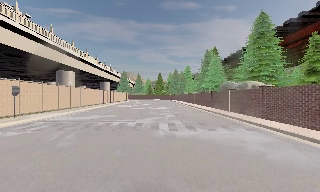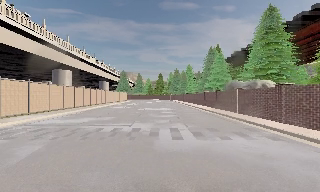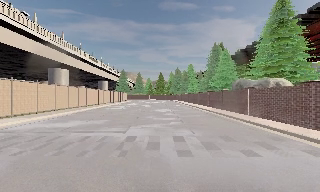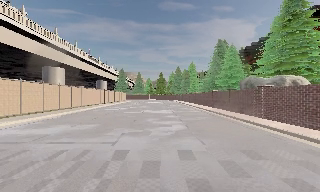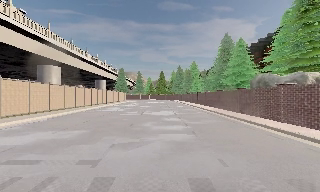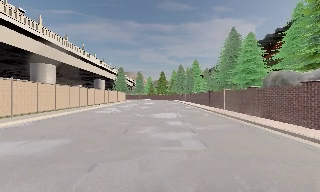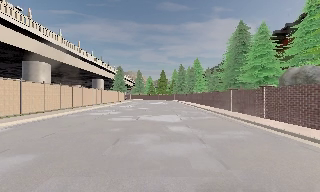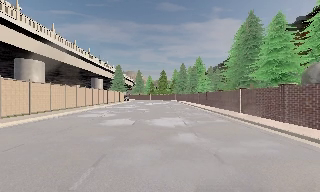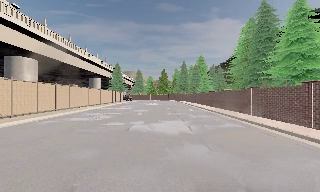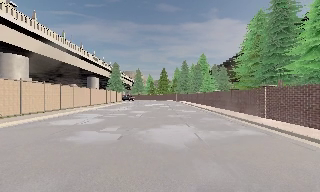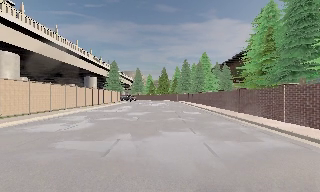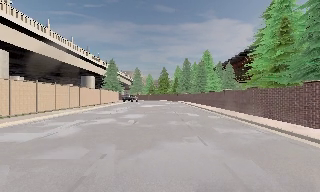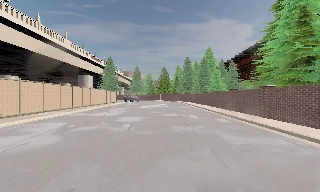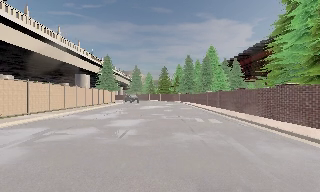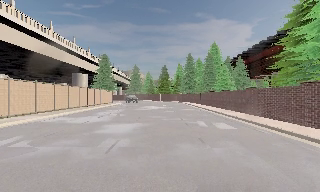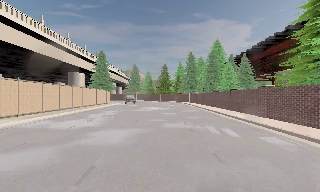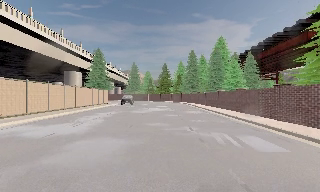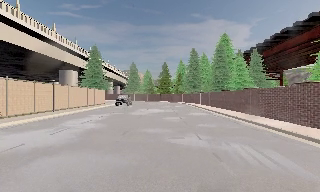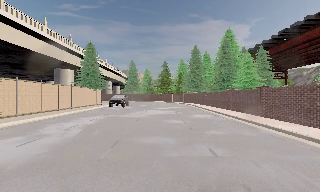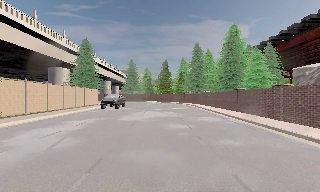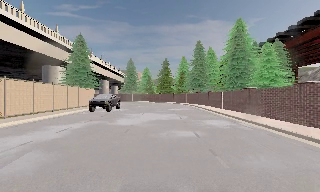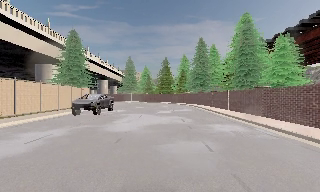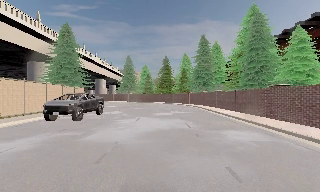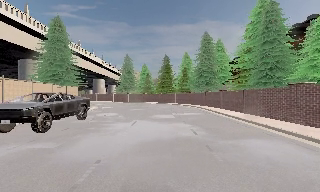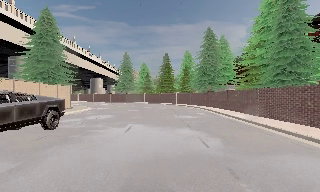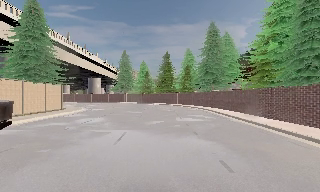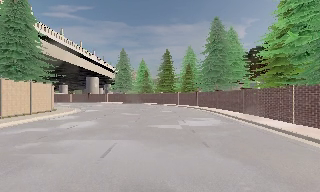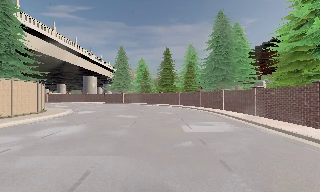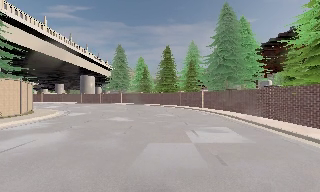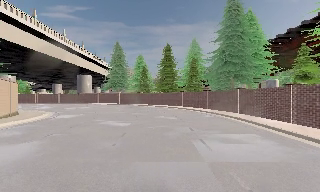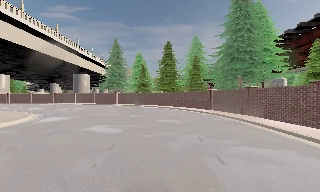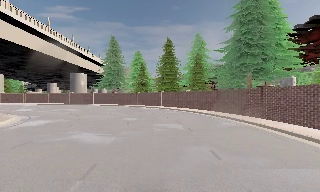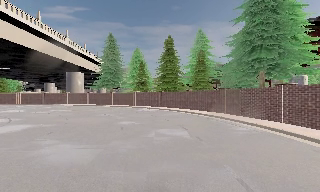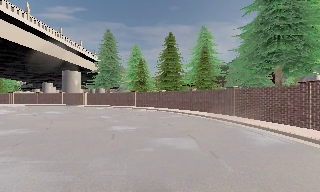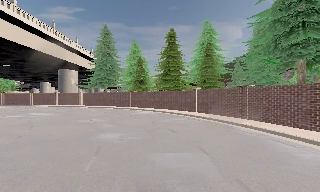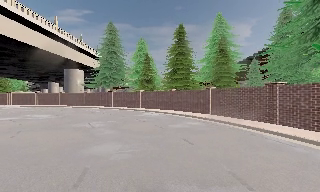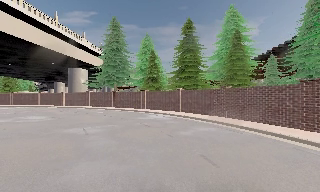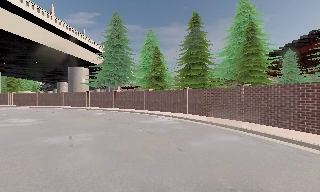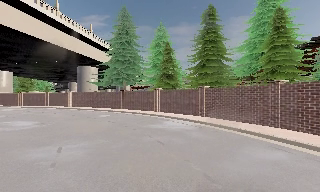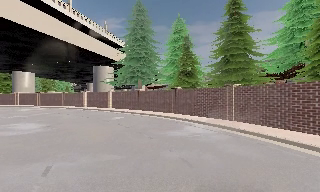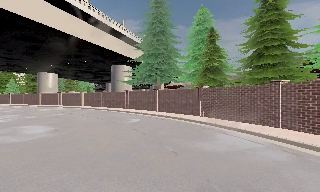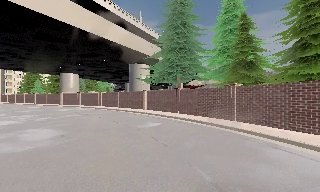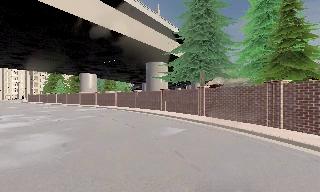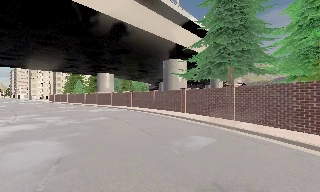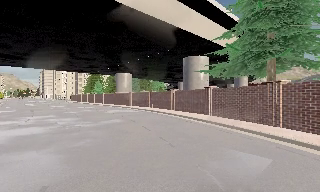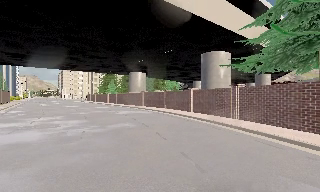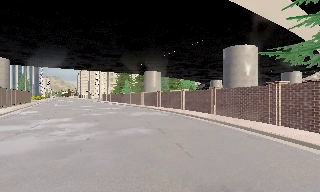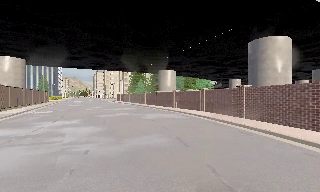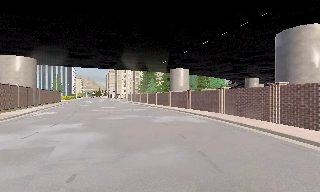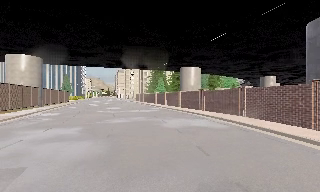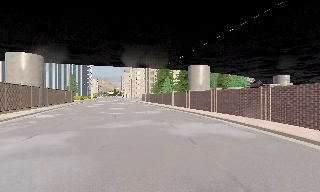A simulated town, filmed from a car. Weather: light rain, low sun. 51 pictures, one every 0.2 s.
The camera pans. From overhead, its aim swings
counterclockwise.
The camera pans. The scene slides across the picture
to the right.
0.0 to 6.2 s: The camera travels forward, about 60 m, so what stands in front looms larger.
6.2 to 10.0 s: The scene slides to the right, as the camera pans about 70 degrees to its left. It travels forward, about 35 m.
The film runs forward here.
